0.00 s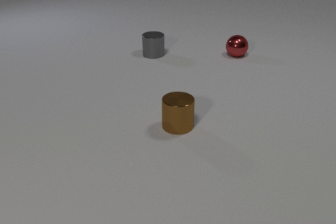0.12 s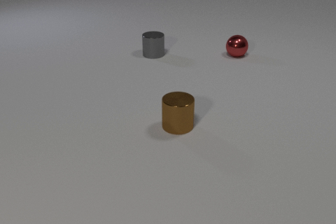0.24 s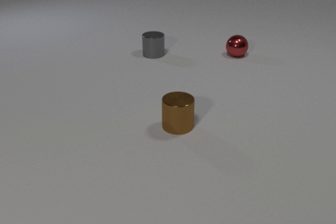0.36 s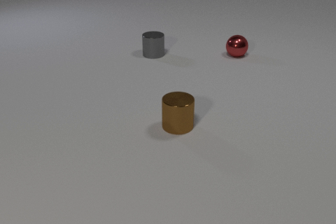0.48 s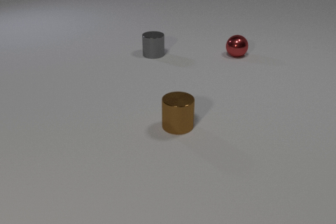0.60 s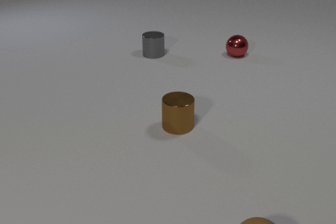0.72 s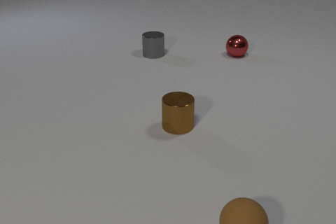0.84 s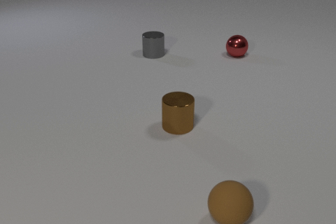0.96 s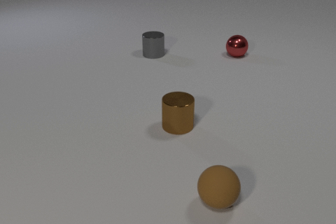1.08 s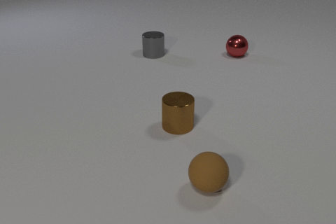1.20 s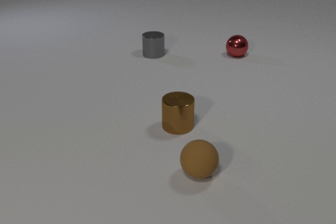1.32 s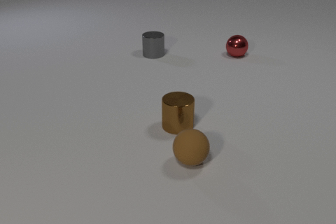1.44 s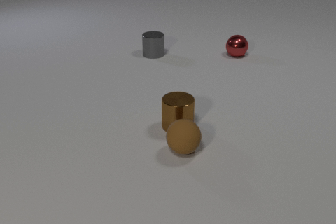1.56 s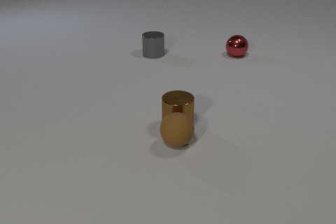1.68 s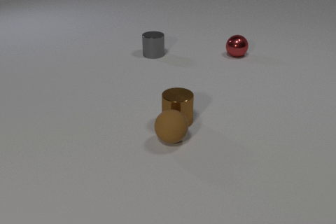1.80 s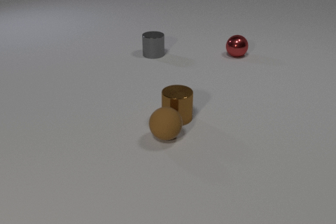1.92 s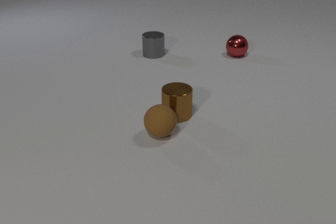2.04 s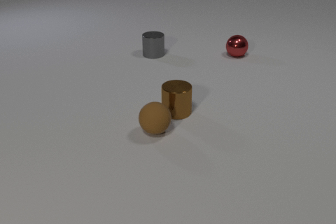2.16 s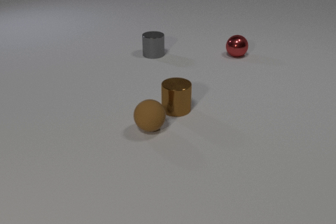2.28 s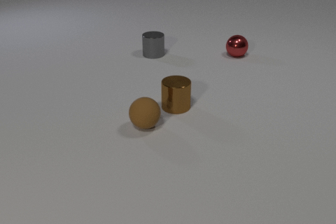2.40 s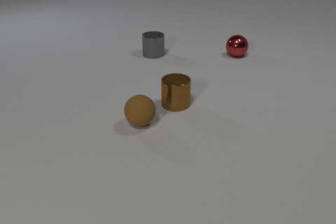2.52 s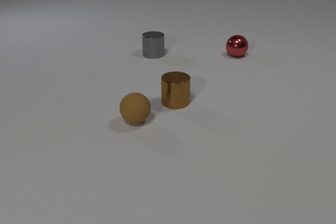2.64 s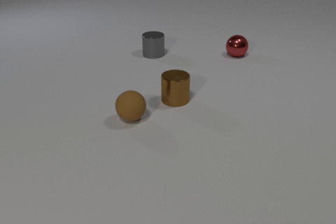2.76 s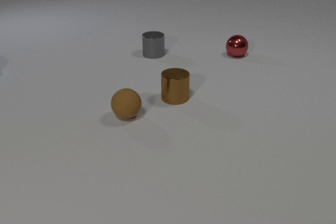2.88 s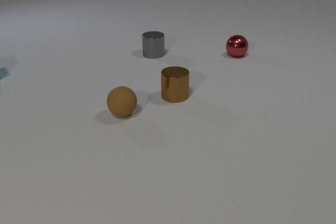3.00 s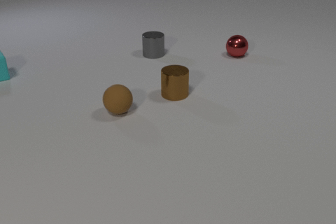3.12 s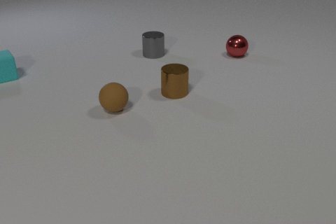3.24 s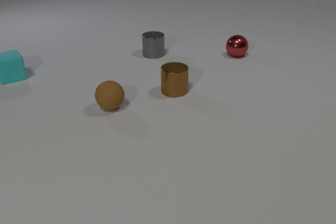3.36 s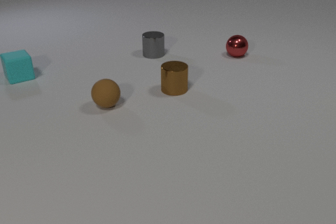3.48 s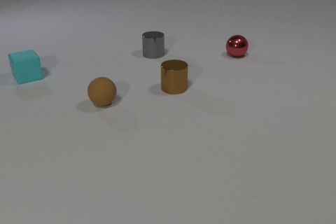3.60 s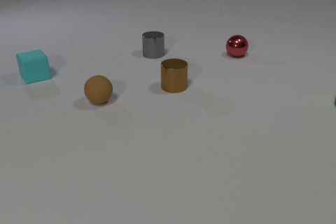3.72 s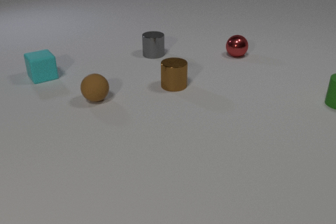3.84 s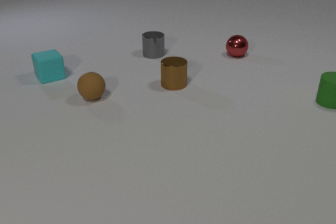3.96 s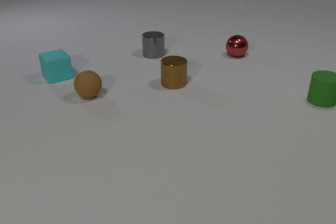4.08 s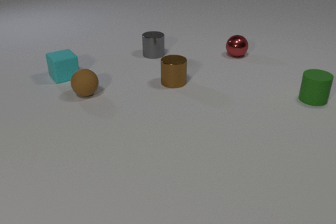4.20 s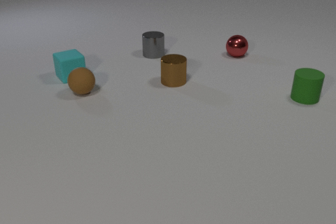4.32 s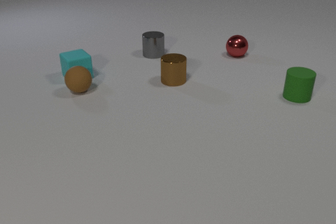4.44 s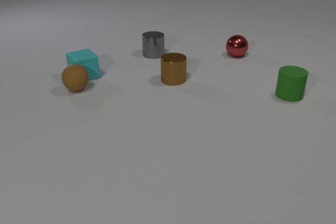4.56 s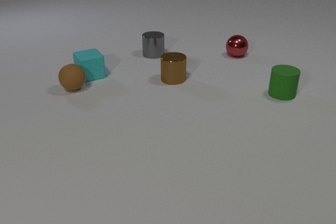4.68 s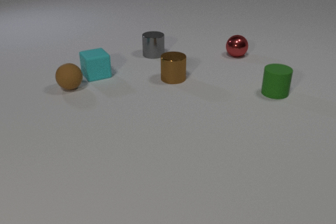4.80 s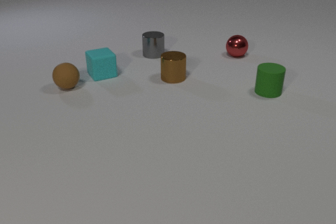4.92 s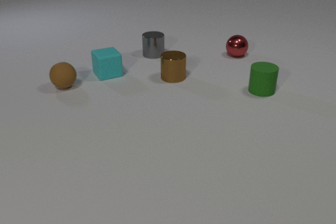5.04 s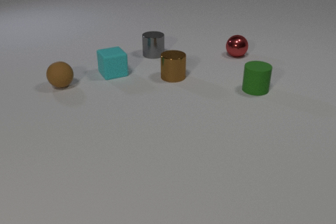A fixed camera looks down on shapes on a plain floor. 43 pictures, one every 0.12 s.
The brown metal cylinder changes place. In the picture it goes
away from the camera.
The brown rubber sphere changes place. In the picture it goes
away from the camera.
0.00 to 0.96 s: The brown rubber sphere comes in at the bottom edge, rolls away from the camera and to the left.
0.96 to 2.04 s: The brown rubber sphere rolls away from the camera and to the left. The brown metal cylinder slides away from the camera. The brown rubber sphere and the brown metal cylinder collide.
2.04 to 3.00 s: The brown rubber sphere rolls away from the camera and to the left. The brown metal cylinder slides away from the camera. The cyan rubber cube comes in at the left edge, slides to the right.
3.00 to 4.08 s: The brown rubber sphere rolls away from the camera and to the left. The brown metal cylinder slides away from the camera. The cyan rubber cube slides to the right. The green rubber cylinder comes in at the right edge, slides to the left.
4.08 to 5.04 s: The brown rubber sphere rolls away from the camera and to the left. The brown metal cylinder slides away from the camera. The cyan rubber cube slides to the right. The green rubber cylinder slides to the left. The brown rubber sphere and the cyan rubber cube collide.
What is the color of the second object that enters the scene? cyan.
How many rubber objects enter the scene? 3.
What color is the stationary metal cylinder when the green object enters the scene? gray.
